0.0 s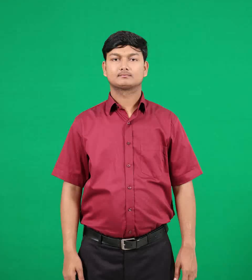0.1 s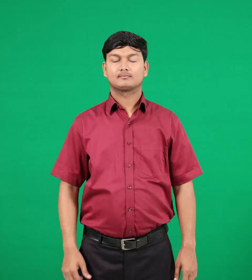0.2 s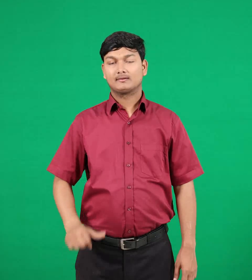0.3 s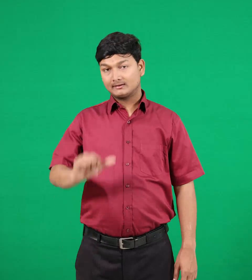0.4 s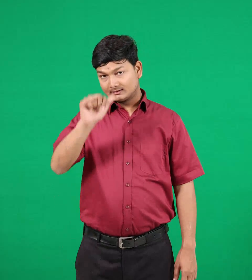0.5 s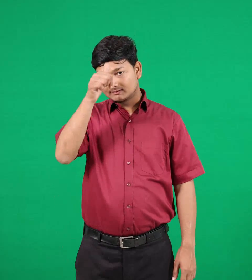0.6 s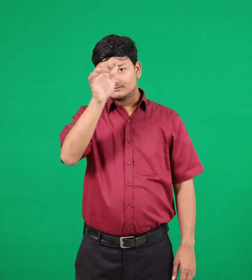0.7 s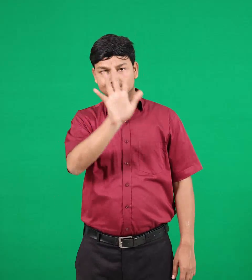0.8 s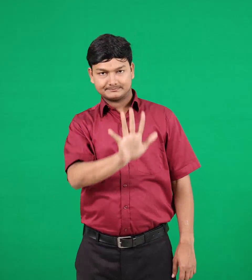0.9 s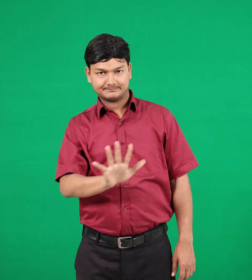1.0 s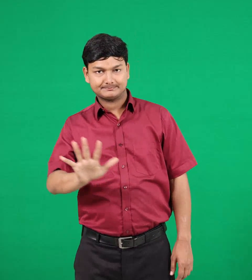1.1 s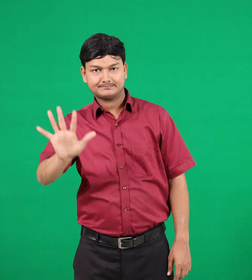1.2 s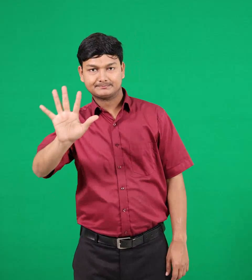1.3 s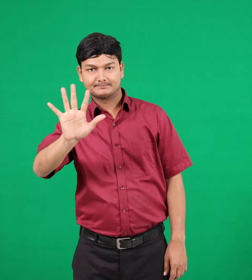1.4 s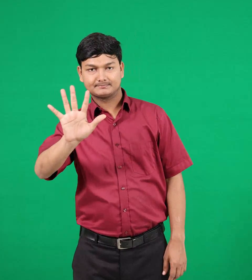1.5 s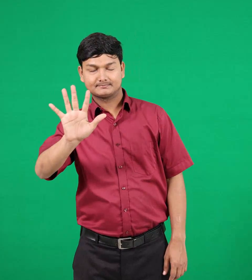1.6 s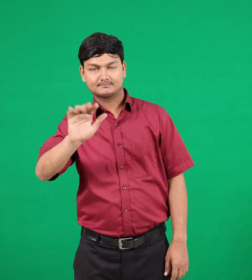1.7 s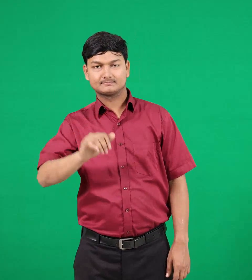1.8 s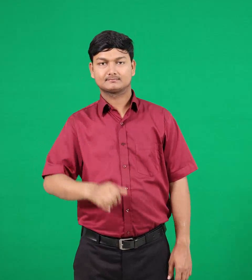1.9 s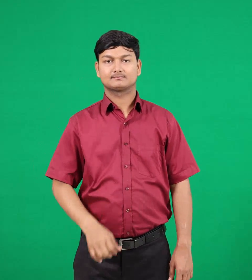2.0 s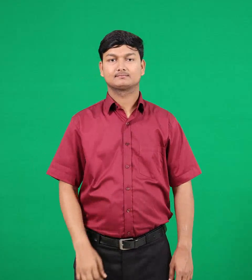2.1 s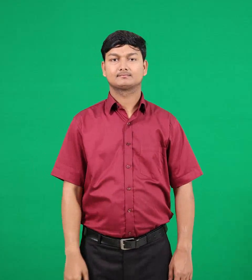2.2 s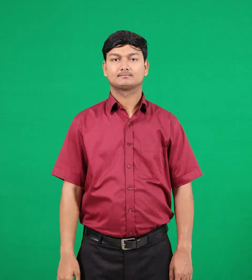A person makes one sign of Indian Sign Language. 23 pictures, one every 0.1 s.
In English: india
